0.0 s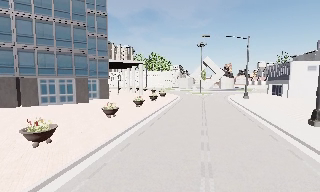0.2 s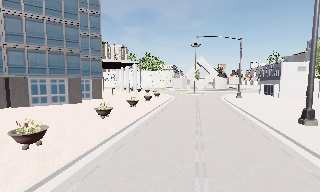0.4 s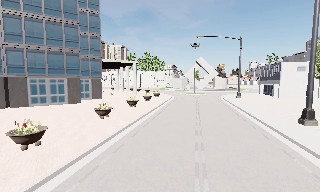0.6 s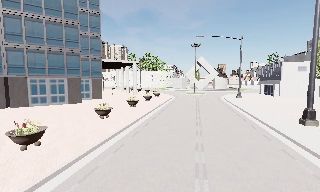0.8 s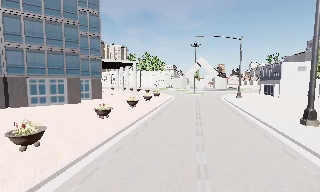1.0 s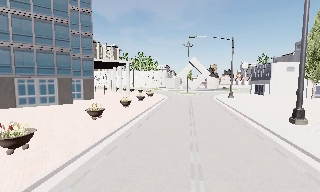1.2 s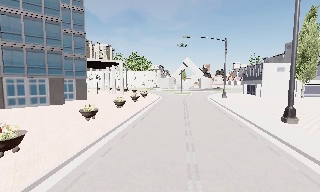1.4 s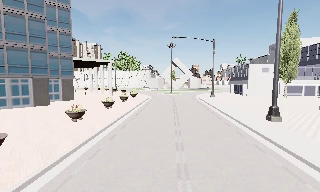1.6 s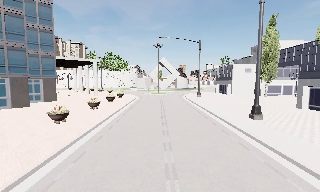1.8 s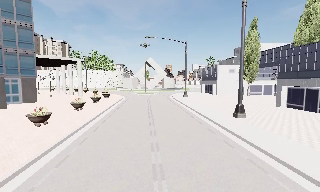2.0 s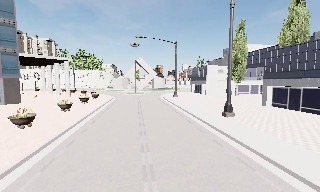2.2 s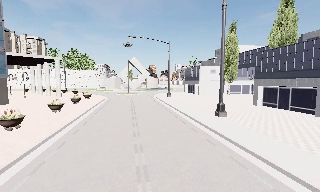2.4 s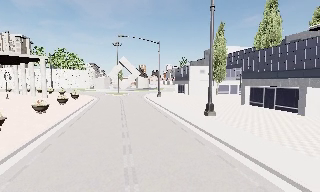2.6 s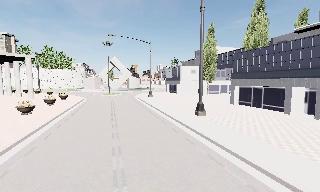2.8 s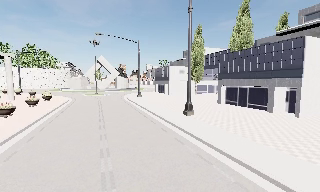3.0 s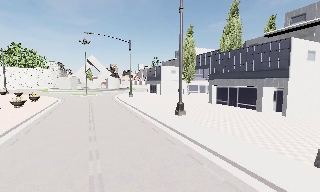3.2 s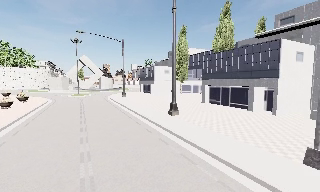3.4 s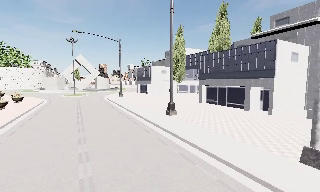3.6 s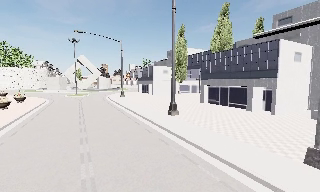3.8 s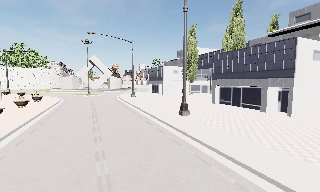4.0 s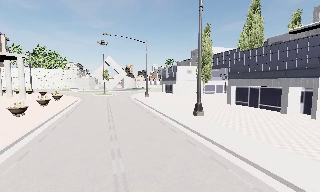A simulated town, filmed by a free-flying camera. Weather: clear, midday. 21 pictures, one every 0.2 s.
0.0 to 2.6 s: The camera swings to its right by about 30 degrees, and the scene slides to the left. It travels forward, about 0.5 m.
2.6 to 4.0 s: The camera shifts only a little, or ends up much as it began.
The film runs forward here.
